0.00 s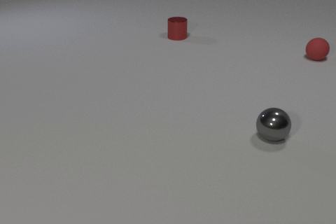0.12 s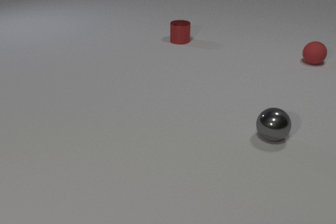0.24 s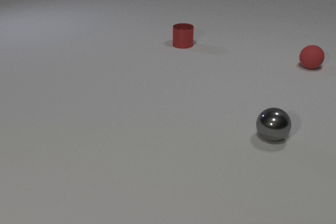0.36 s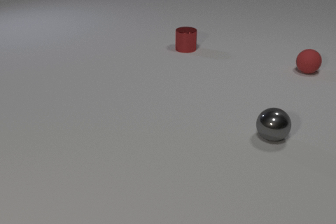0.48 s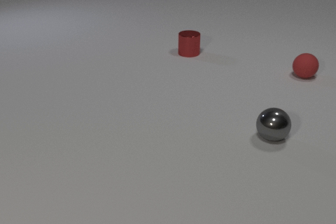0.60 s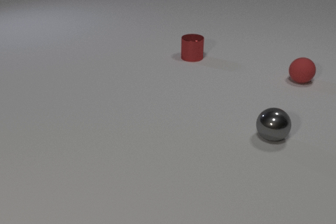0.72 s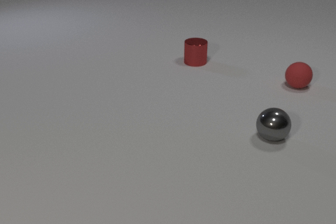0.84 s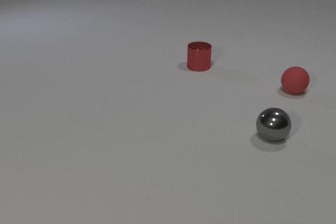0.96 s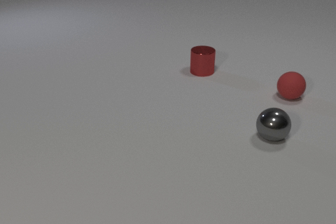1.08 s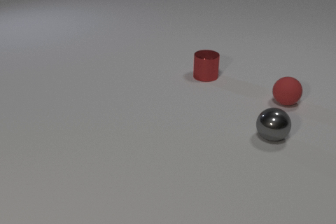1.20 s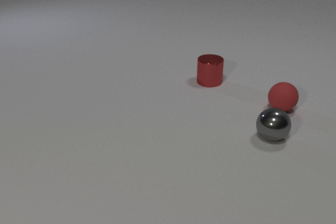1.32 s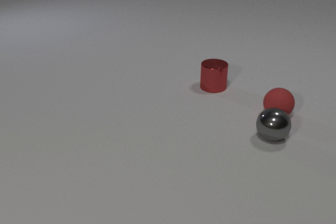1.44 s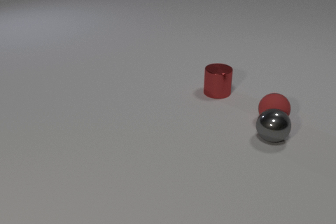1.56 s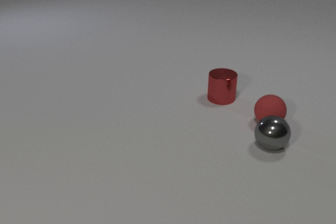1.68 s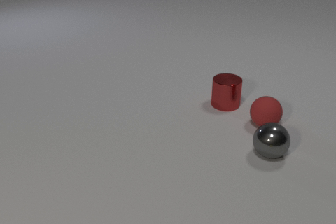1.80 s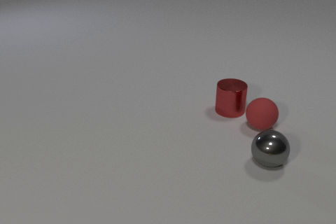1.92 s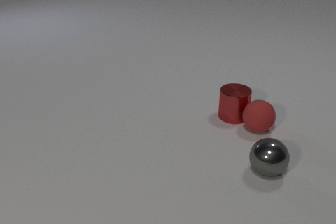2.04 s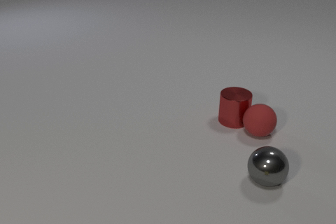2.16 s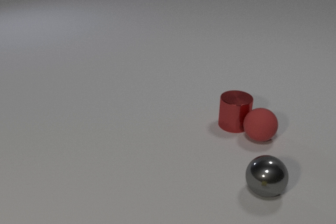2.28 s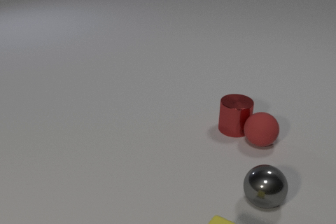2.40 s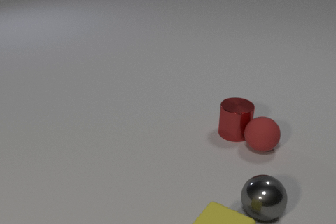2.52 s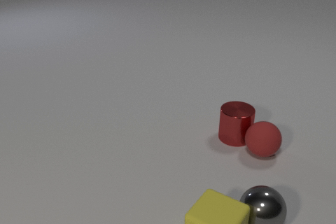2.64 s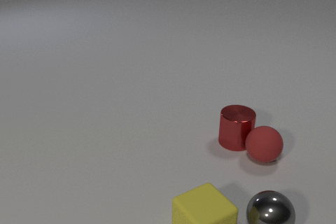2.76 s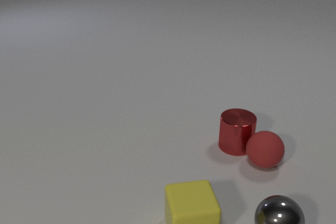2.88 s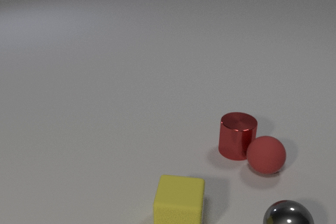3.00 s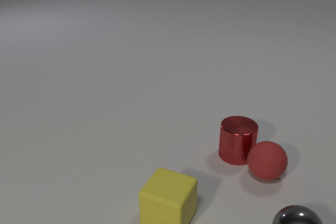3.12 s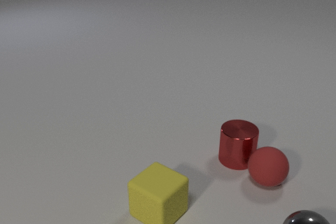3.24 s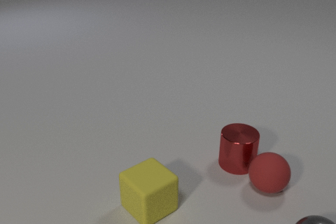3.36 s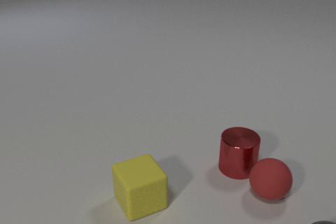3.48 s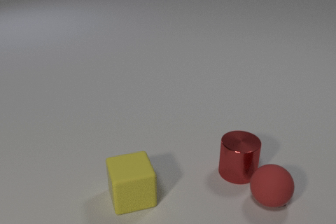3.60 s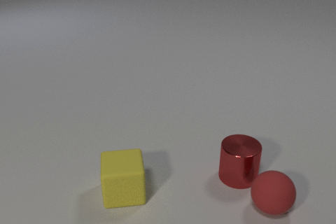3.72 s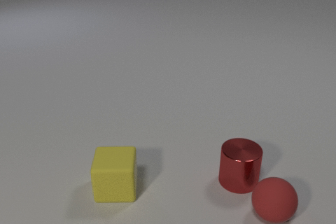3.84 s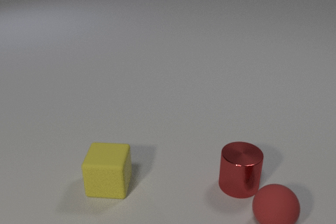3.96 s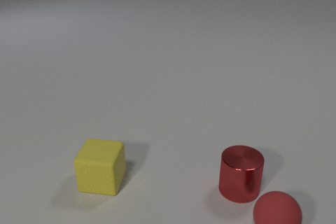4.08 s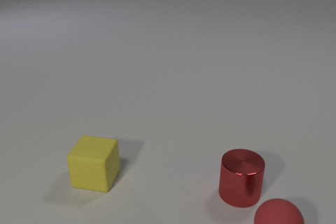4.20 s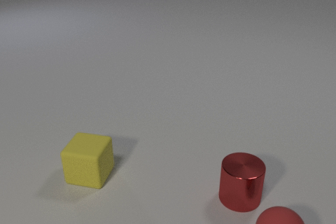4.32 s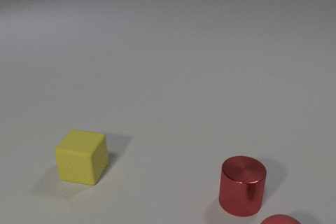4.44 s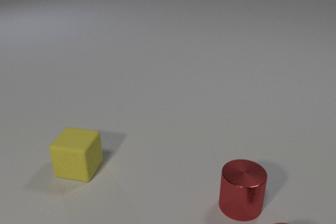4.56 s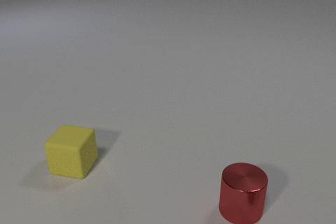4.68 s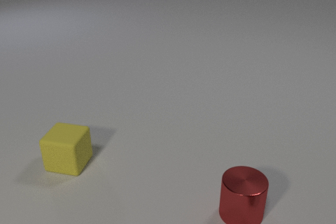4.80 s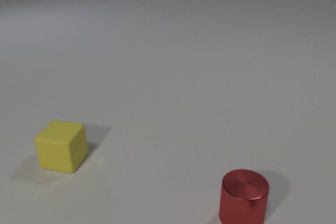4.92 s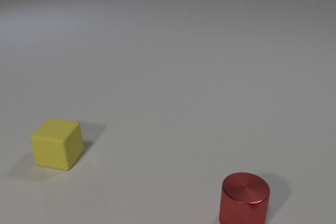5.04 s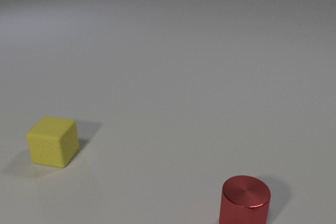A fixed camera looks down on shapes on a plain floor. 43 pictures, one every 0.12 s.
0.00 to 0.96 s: The red rubber sphere rolls toward the camera. The red metal cylinder slides toward the camera.
0.96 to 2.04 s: The red rubber sphere rolls toward the camera. The gray metal sphere rolls toward the camera. The red metal cylinder slides toward the camera. The red rubber sphere and the gray metal sphere collide. The red rubber sphere and the red metal cylinder collide.
2.04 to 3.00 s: The red rubber sphere rolls toward the camera. The gray metal sphere rolls toward the camera. The yellow rubber cube comes in at the bottom edge, slides away from the camera and to the left, spins so that its near face slides to the left, clockwise seen from above. The red metal cylinder slides toward the camera. The gray metal sphere and the yellow rubber cube collide.
3.00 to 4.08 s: The red rubber sphere rolls toward the camera. The gray metal sphere rolls to the right, leaves at the bottom edge. The yellow rubber cube slides to the left and away from the camera, spins clockwise seen from above by about 75 degrees, its near face sliding to the left. The red metal cylinder slides toward the camera.
4.08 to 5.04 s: The red rubber sphere rolls toward the camera, leaves at the bottom edge. The yellow rubber cube slides away from the camera and to the left. The red metal cylinder slides toward the camera.
How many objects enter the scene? 1.
What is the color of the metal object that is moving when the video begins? red.
How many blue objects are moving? 0.
